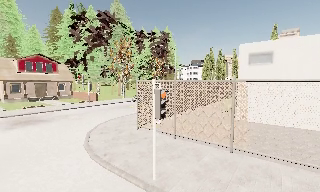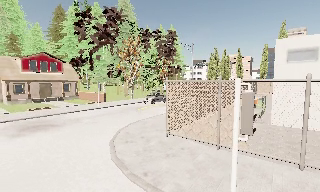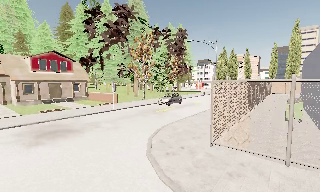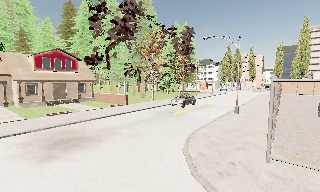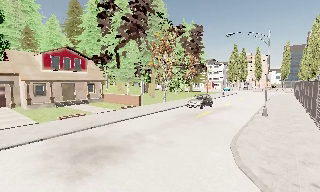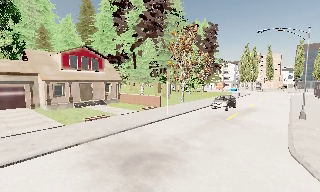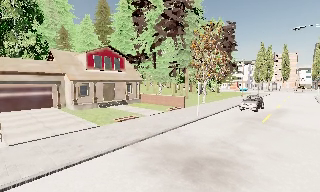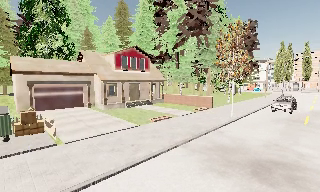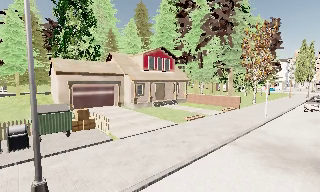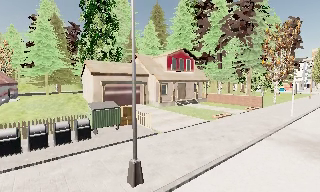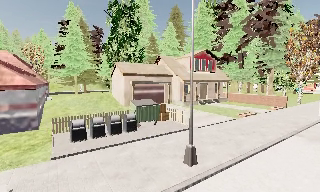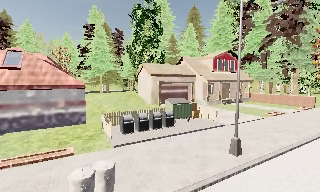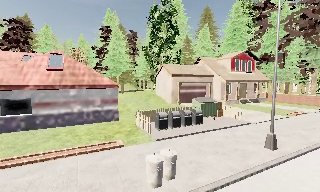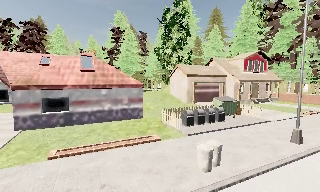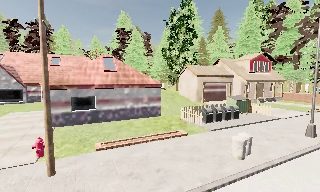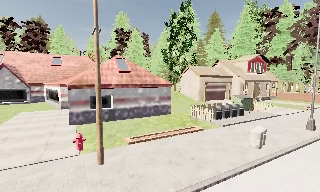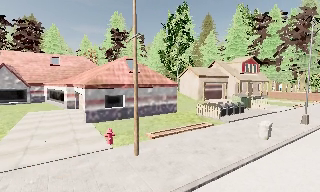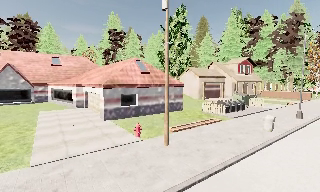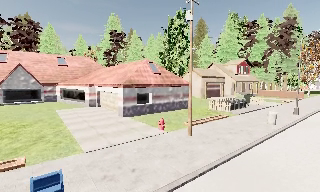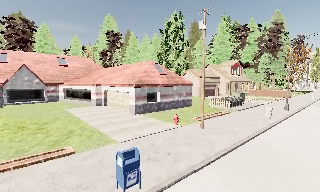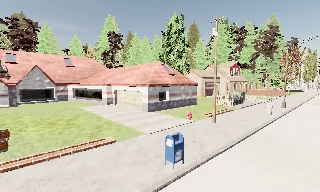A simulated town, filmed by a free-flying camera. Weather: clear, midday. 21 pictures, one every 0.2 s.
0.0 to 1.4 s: The camera travels to its left and forward, about 15 m, so close, fixed things drift to the right.
1.4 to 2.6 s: The camera pans to its left, which is counterclockwise from overhead, by about 20 degrees. It travels to its left and backward, about 11 m, so close, fixed things drift to the right.
2.6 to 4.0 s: The camera pans to its right, which is clockwise from overhead, by about 15 degrees. It travels to its left and backward, about 14 m, so close, fixed things drift to the right.
The film runs forward here.
